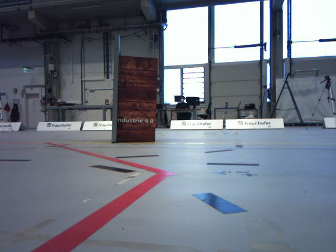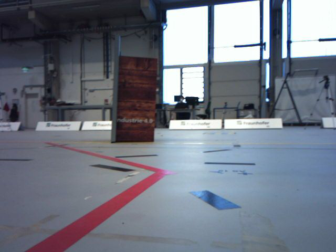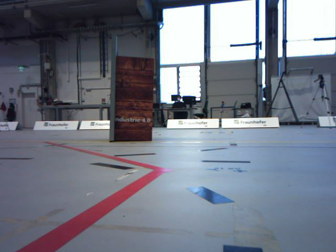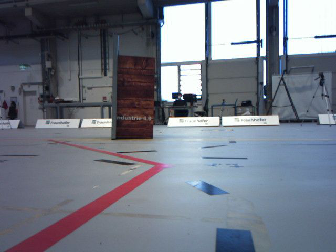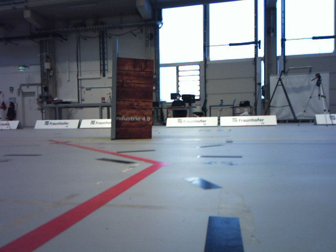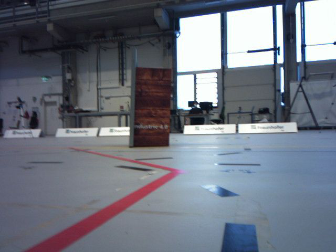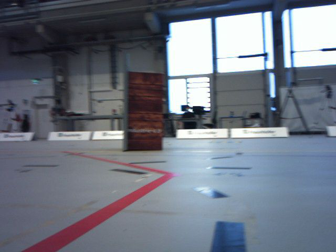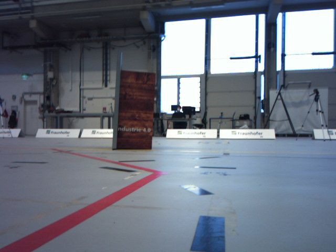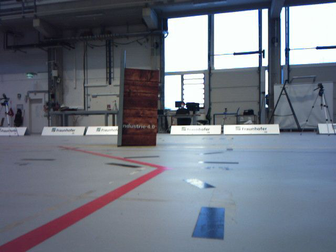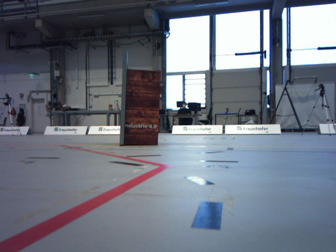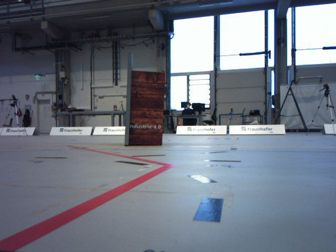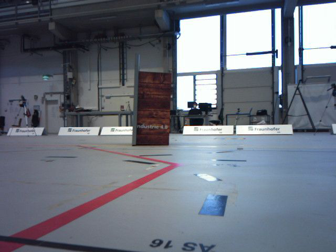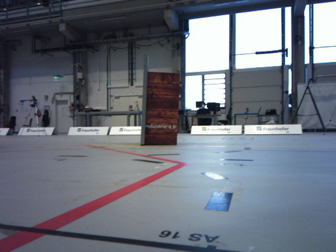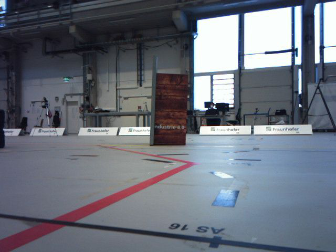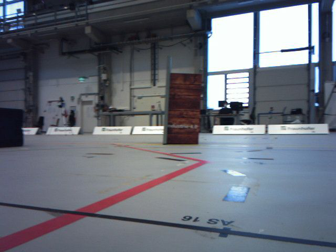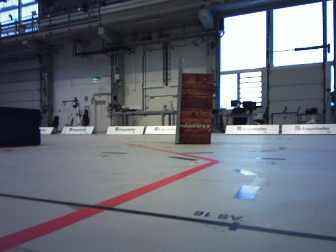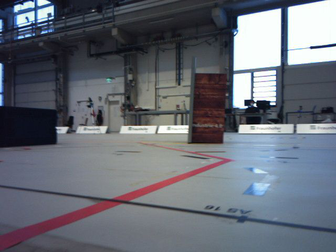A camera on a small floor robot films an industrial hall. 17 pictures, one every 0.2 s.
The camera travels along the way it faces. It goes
backward.
0.0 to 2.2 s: The camera travels backward, about 0.4 m, so what stands in front gets smaller.
2.2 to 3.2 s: The camera pans to its left, which is counterclockwise from overhead, by about 10 degrees. It travels backward, about 0.2 m, so what stands in front gets smaller.
The film runs backward here.
